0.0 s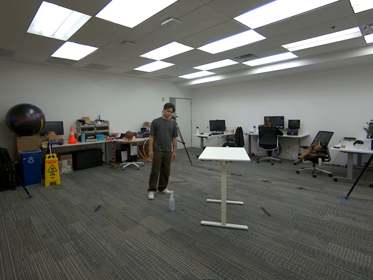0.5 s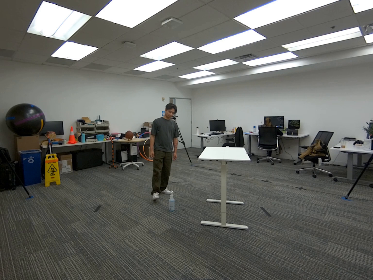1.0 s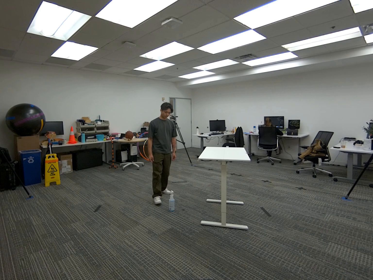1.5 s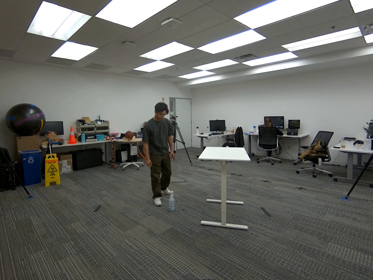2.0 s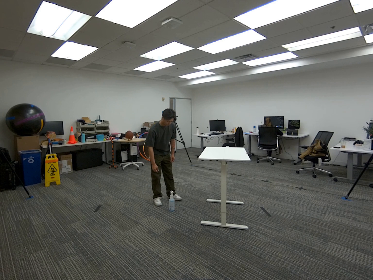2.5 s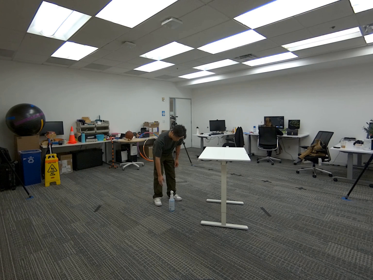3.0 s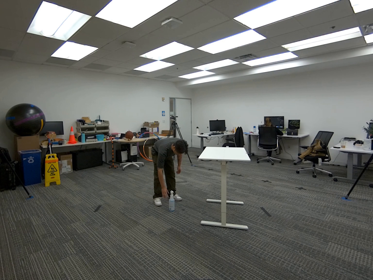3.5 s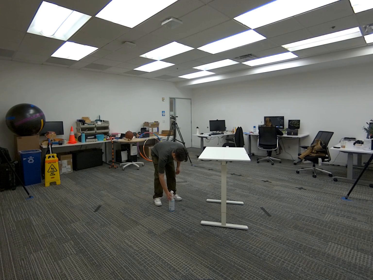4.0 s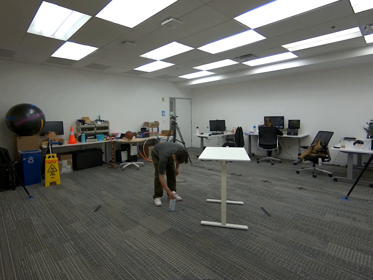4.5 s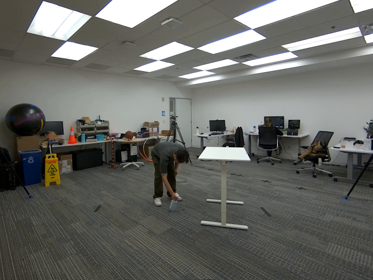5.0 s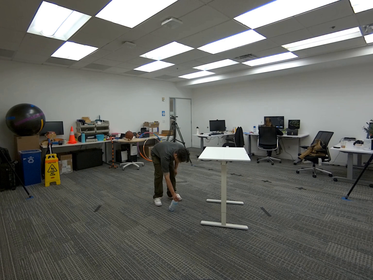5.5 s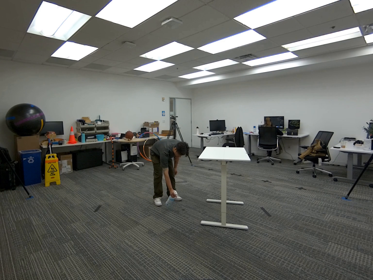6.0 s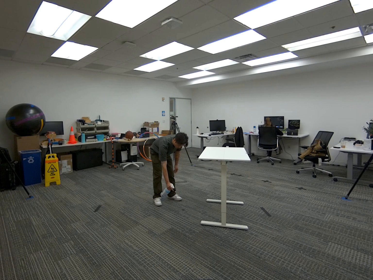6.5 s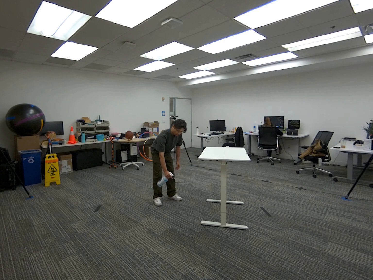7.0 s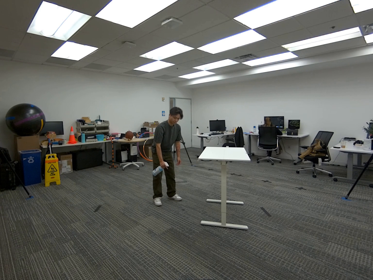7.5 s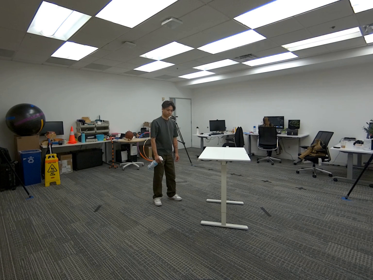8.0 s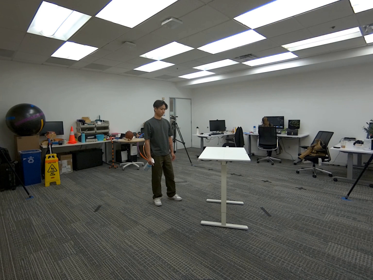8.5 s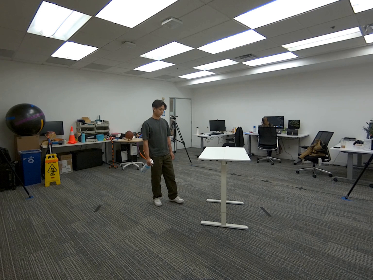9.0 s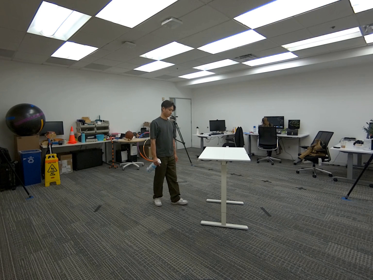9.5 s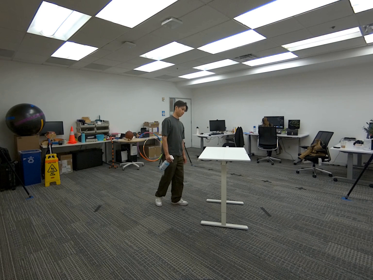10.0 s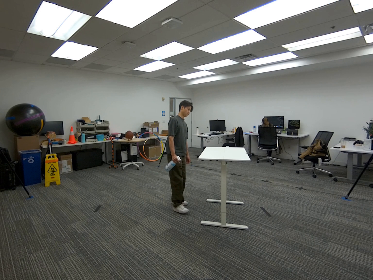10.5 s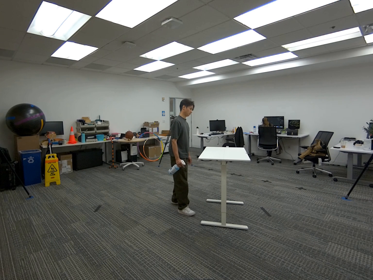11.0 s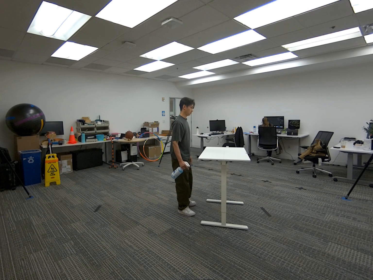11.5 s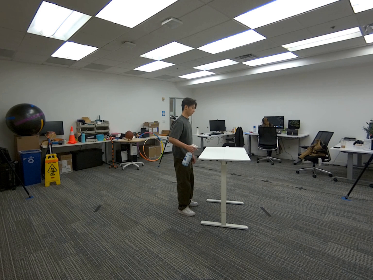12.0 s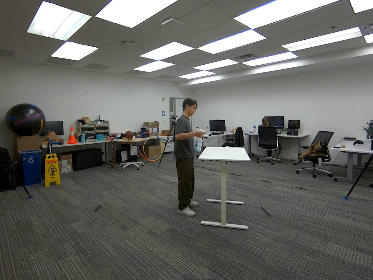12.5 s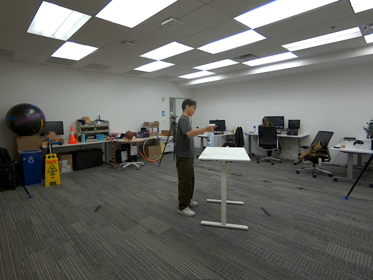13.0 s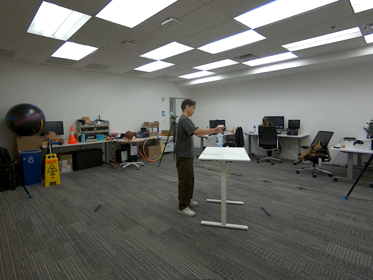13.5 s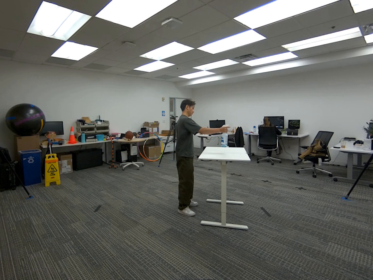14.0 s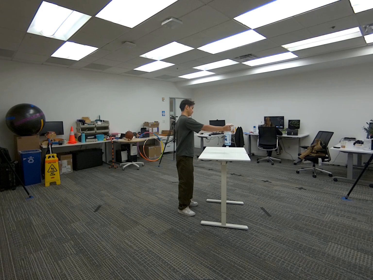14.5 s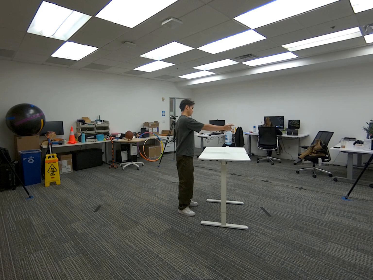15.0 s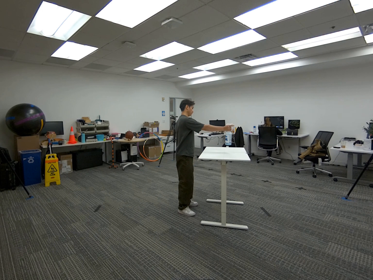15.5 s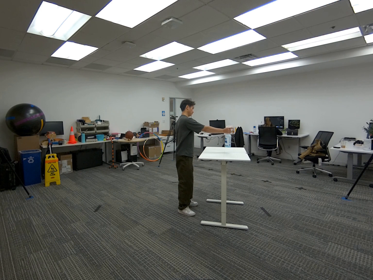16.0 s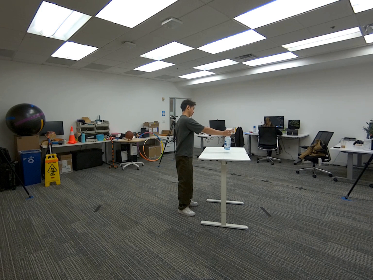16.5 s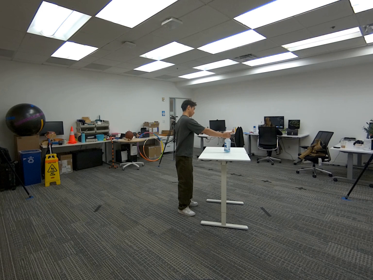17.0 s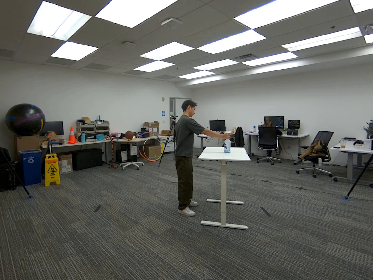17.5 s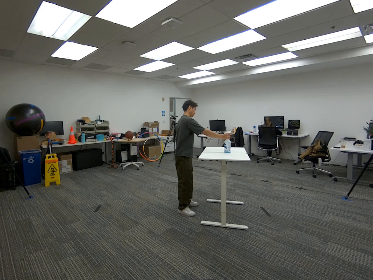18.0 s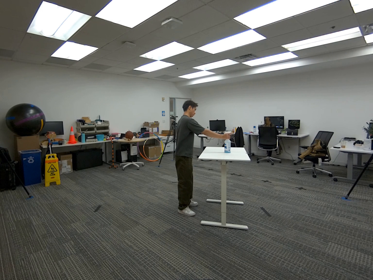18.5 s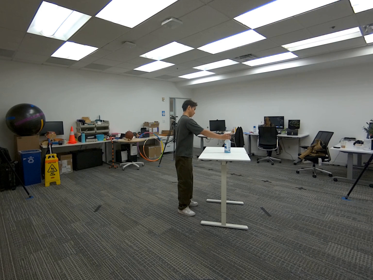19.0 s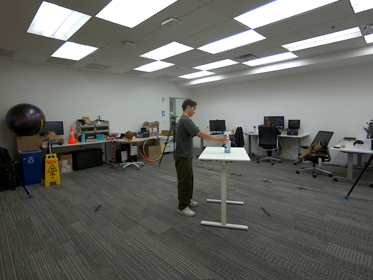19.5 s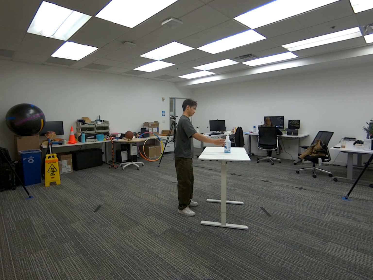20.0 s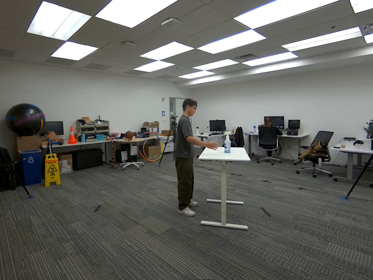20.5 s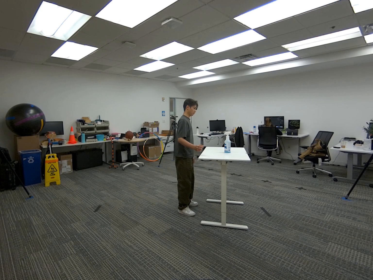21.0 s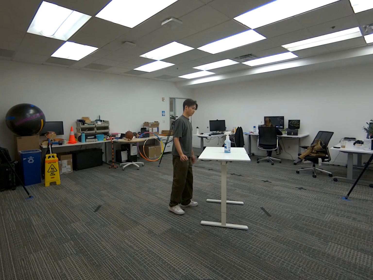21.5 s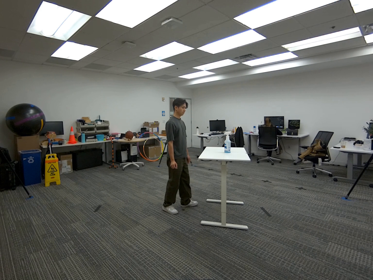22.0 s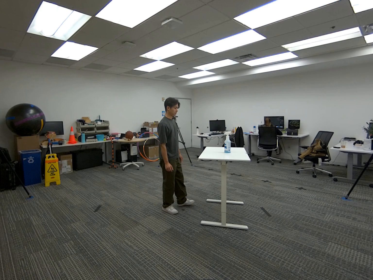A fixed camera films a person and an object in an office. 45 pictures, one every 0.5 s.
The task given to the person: Walk to the spray bottle on the ground, pick up the spray bottle with your right hand and place it on the white desk.
